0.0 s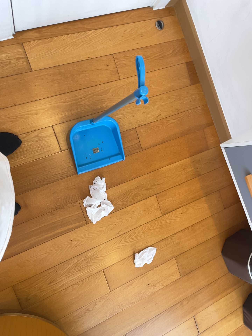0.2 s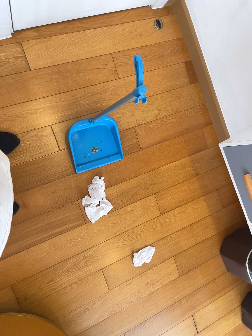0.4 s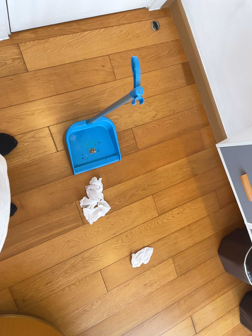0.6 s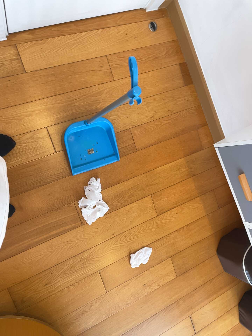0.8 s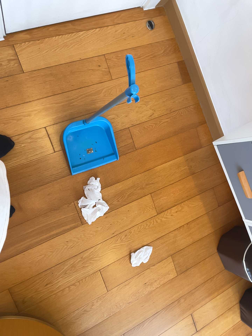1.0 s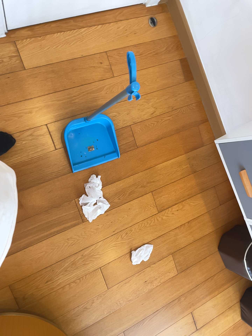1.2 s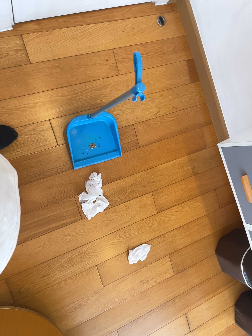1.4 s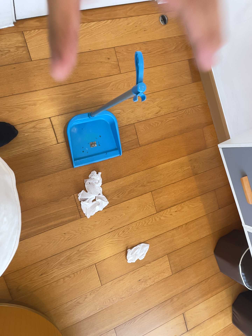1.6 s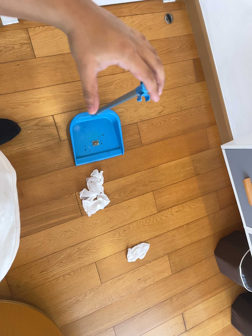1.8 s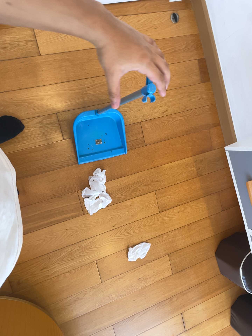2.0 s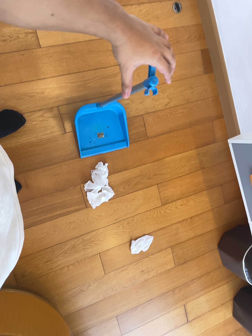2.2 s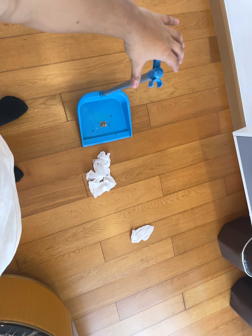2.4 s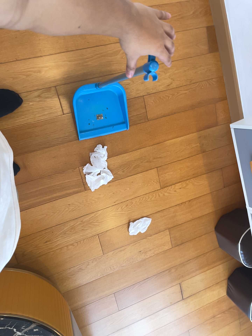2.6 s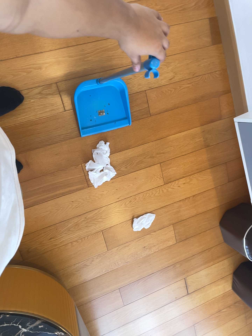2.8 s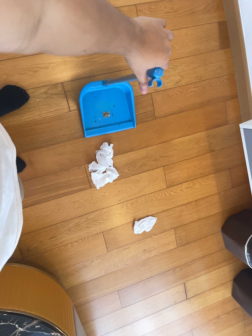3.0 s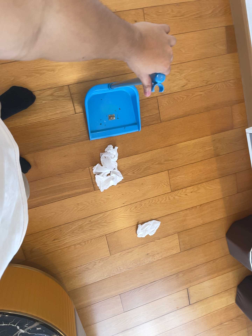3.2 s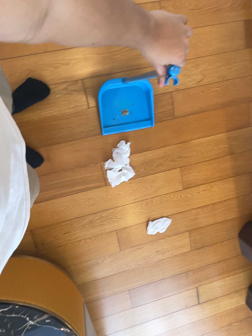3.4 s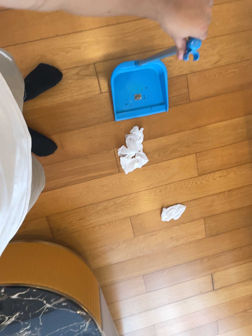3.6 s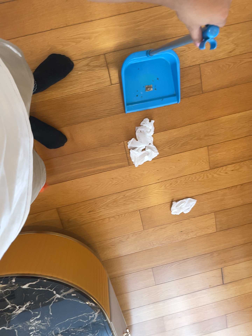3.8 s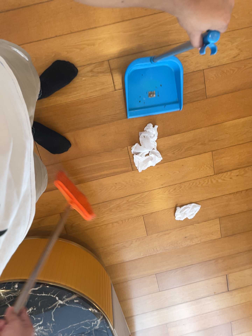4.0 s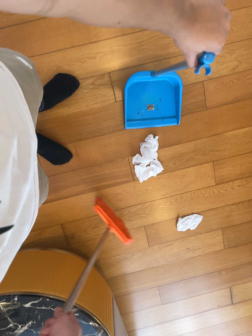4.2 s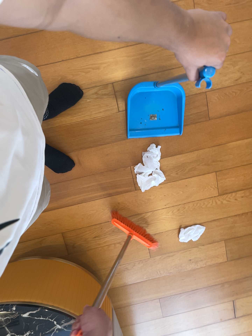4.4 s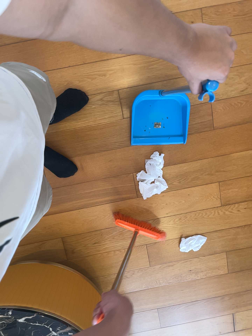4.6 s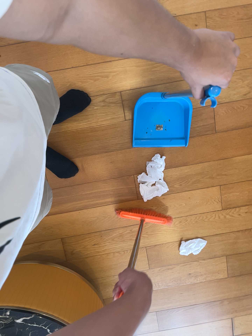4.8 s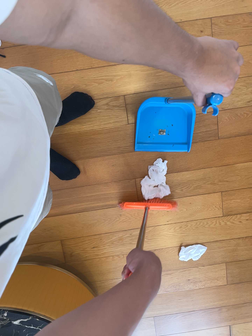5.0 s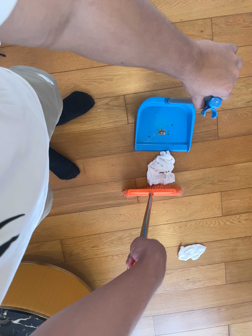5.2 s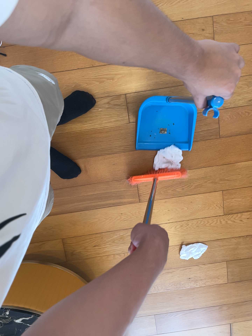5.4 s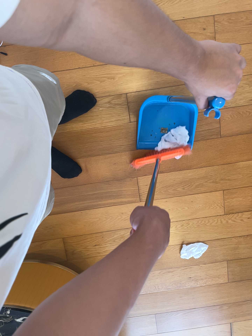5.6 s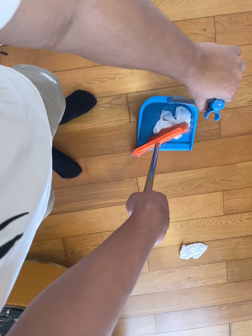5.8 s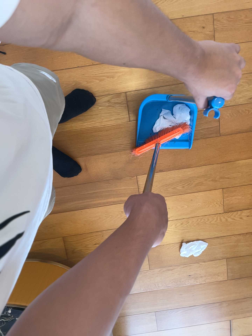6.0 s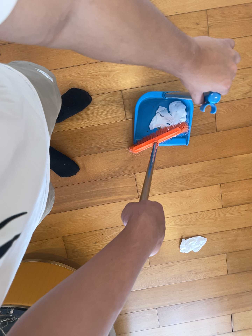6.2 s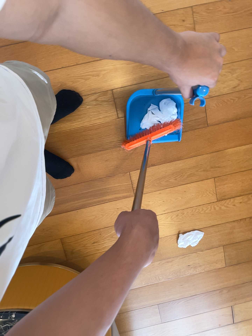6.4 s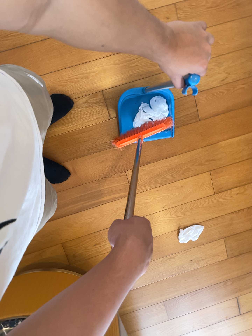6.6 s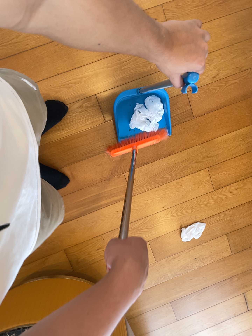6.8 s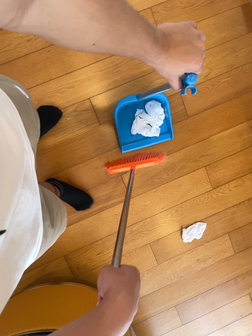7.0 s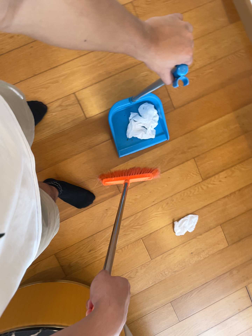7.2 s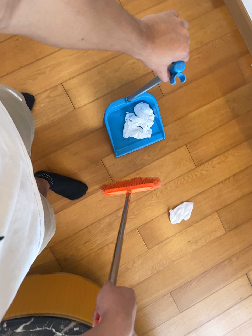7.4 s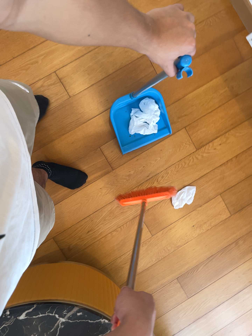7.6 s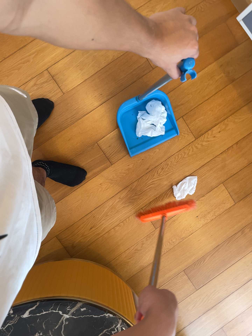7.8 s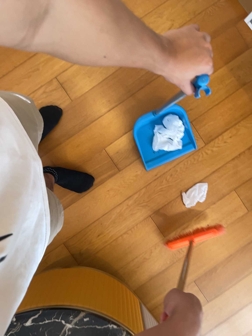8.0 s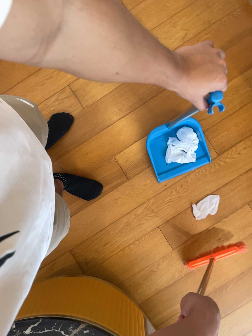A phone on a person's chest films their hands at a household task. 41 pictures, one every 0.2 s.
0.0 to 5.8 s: The scene slides to the right, as the camera pans about 15 degrees to its left. It travels toward the top of its view and forward, about 14 cm. Its aim tips toward the bottom of its view by about 10 degrees. It rolls about its line of sight by about 15 degrees, and the scene rotates clockwise.
5.8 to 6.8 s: The camera travels toward the bottom of its view, about 8 cm. It rolls about its line of sight by about 15 degrees, and the scene rotates counterclockwise.
6.8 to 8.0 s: The camera travels toward the bottom of its view and to its right, about 32 cm, so close, fixed things drift upward. It rolls about its line of sight by about 10 degrees, and the scene rotates counterclockwise.
The film runs forward here.
